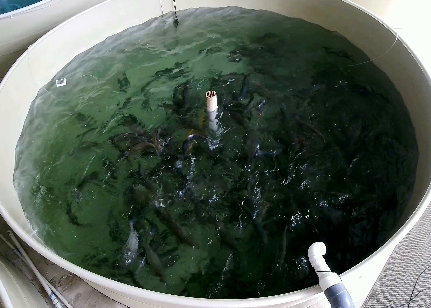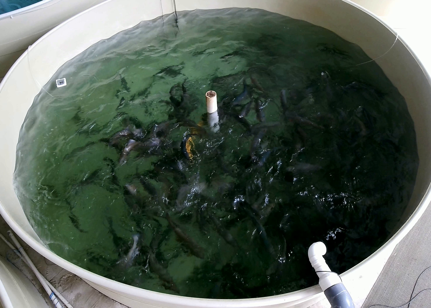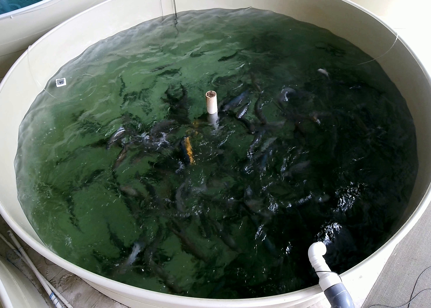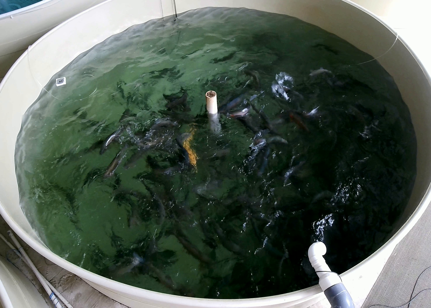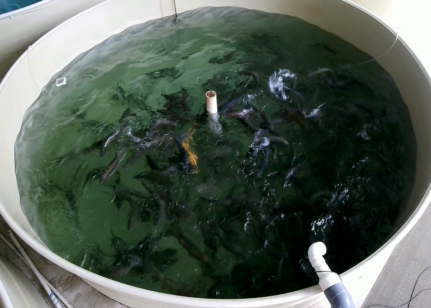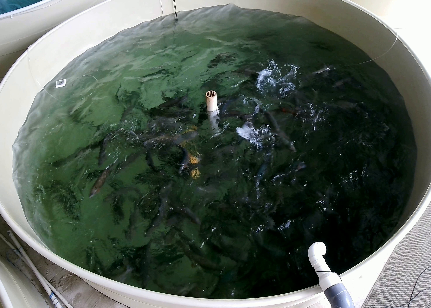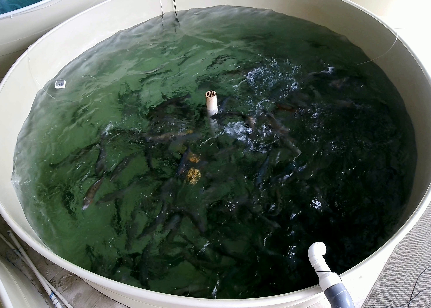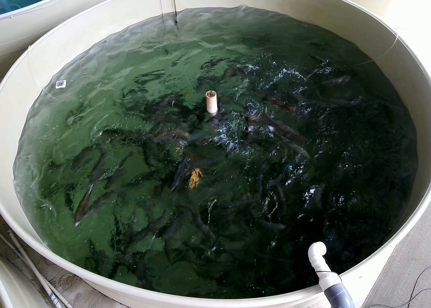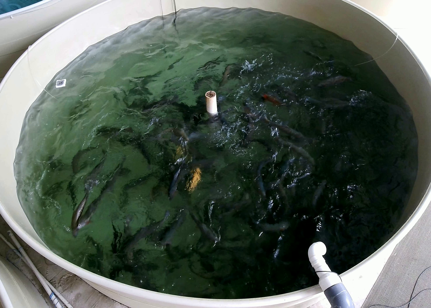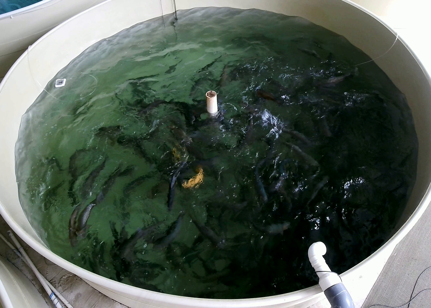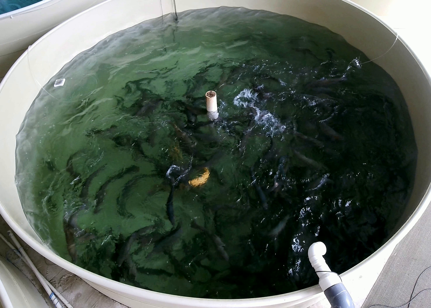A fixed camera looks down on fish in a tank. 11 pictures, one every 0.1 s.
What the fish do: Weak feeding.
